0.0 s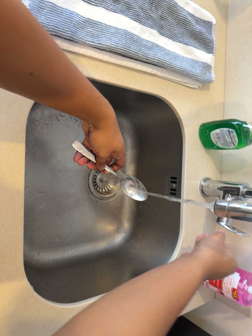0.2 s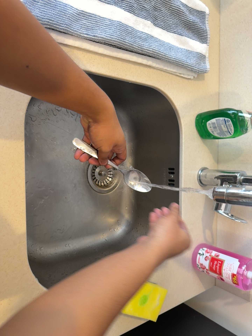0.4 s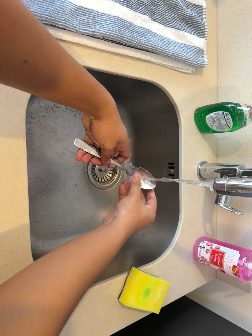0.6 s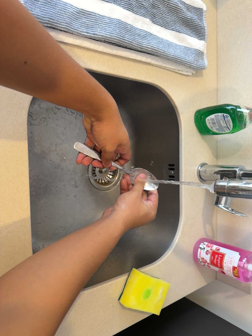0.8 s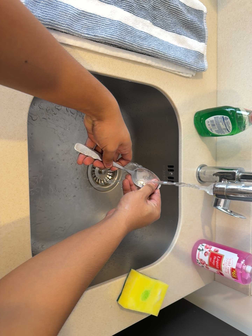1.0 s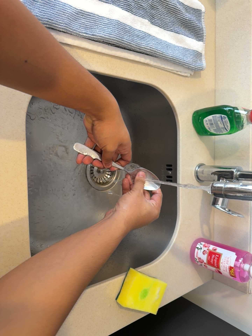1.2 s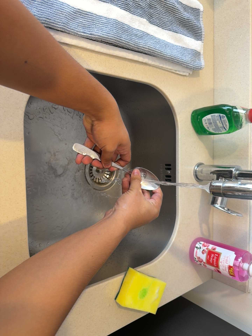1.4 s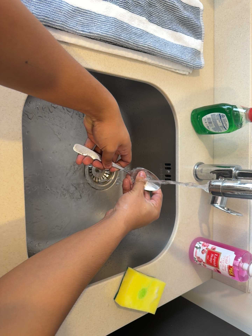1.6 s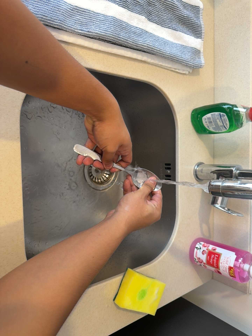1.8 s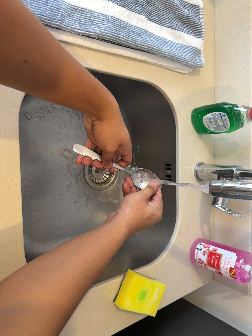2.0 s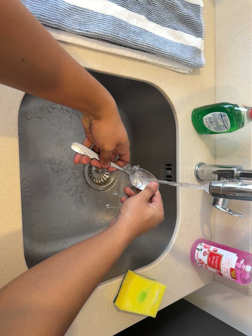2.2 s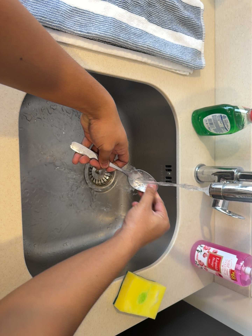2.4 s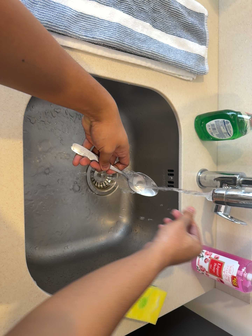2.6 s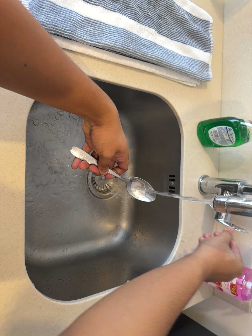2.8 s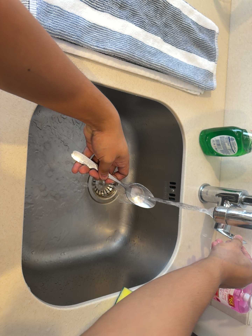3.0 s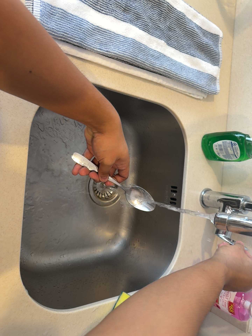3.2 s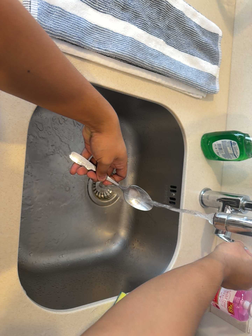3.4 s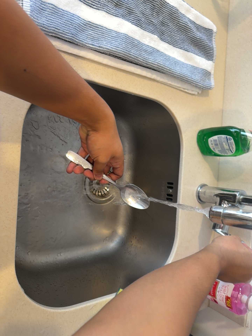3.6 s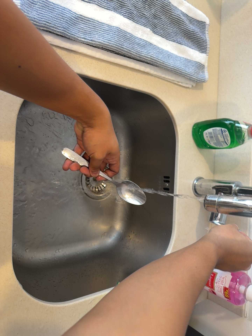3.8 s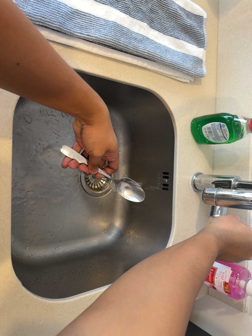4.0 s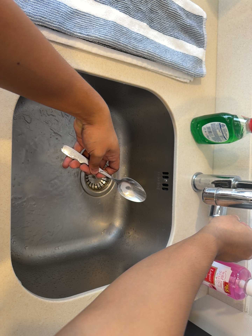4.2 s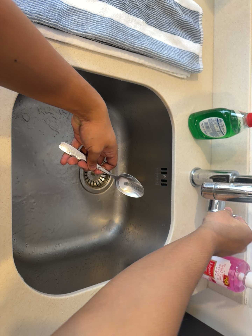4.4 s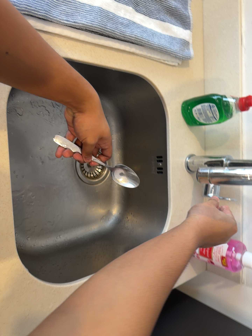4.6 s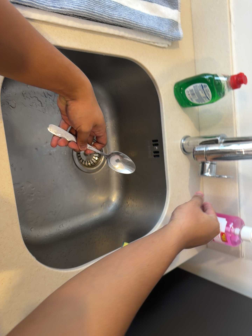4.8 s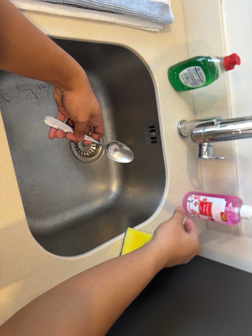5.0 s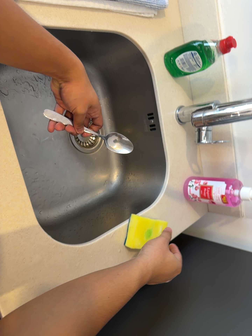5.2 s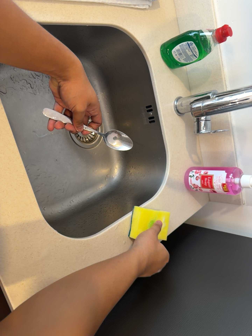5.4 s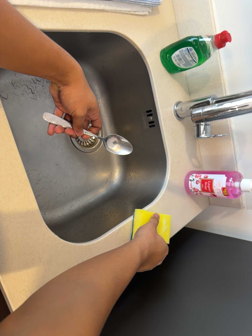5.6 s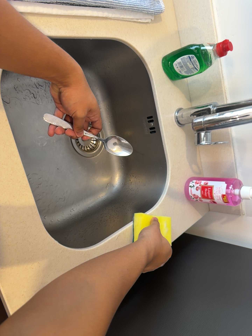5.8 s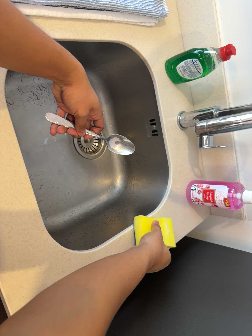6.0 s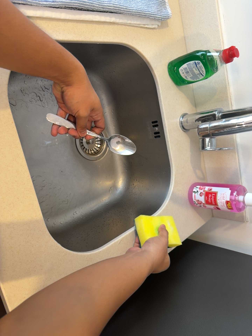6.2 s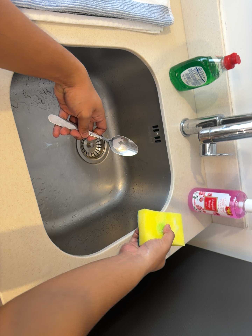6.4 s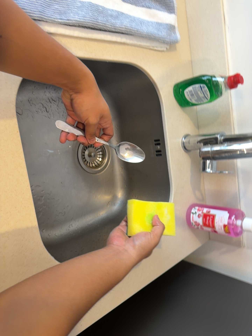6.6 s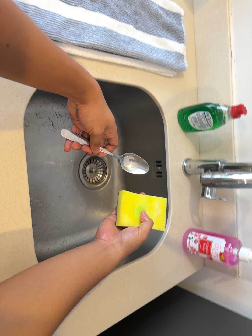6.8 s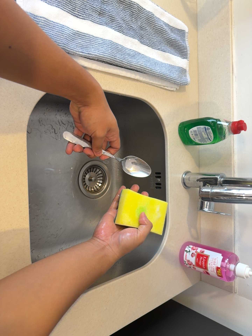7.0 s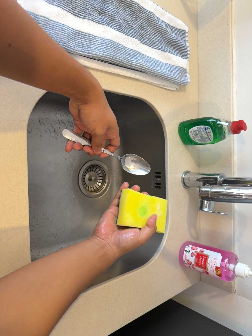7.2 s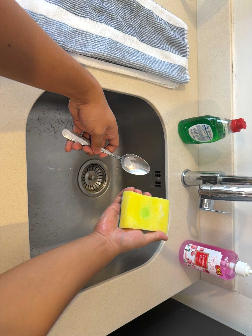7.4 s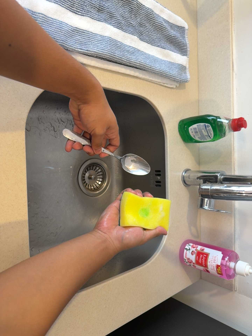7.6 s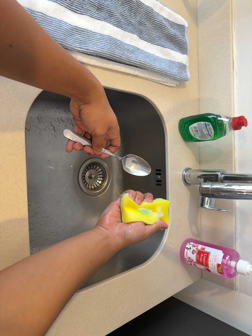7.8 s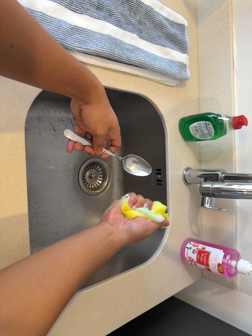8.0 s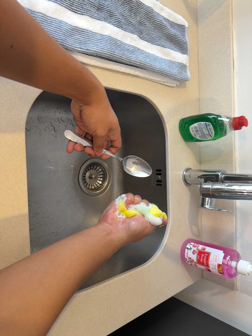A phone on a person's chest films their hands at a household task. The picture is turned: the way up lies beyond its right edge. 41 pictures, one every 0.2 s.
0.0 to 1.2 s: The camera shifts only a little, or ends up much as it began.
1.2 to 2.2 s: The camera keeps its place and its aim.
2.2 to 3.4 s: The camera shifts only a little, or ends up much as it began.
3.4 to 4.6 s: The camera rolls about its line of sight by about 10 degrees, and the scene rotates counterclockwise.
4.6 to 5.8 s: The camera shifts only a little, or ends up much as it began.
5.8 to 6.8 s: The camera's aim tips toward the top of its view by about 10 degrees, and the scene shifts downward. It rolls about its line of sight by about 10 degrees, and the scene rotates clockwise.
6.8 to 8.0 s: The camera keeps its place and its aim.
The film runs forward here.
